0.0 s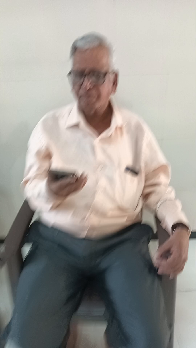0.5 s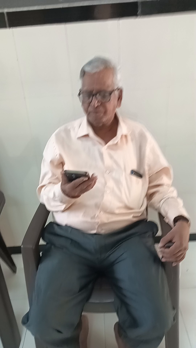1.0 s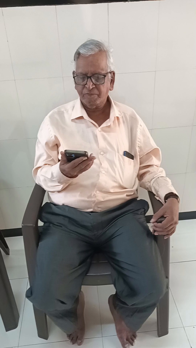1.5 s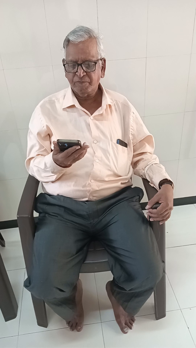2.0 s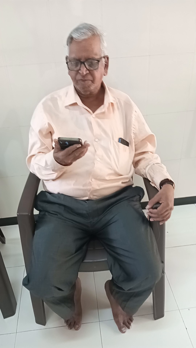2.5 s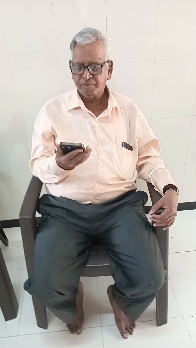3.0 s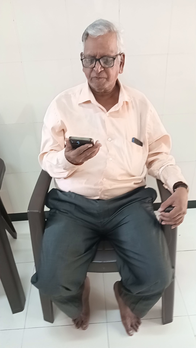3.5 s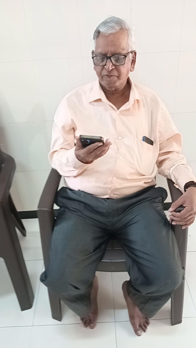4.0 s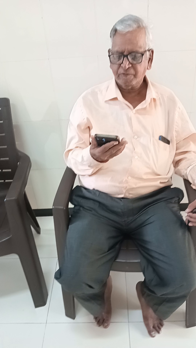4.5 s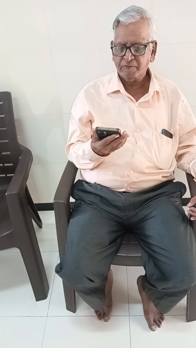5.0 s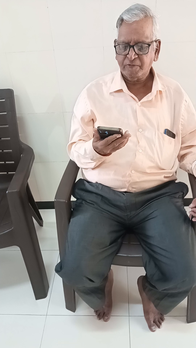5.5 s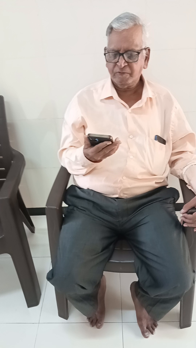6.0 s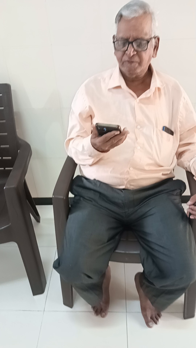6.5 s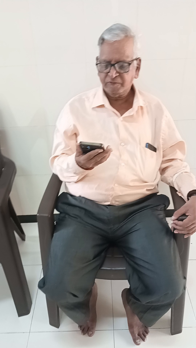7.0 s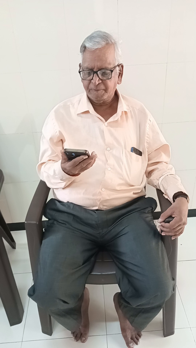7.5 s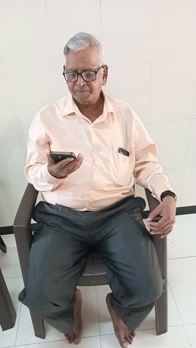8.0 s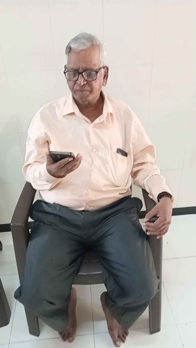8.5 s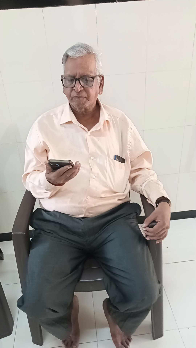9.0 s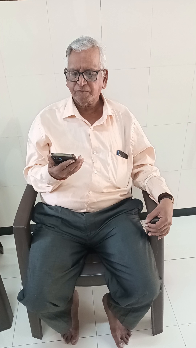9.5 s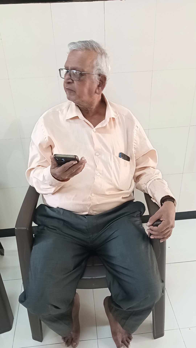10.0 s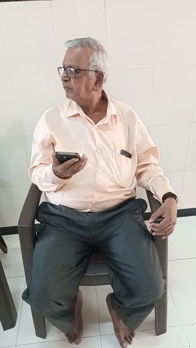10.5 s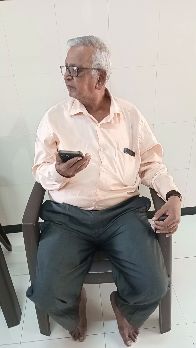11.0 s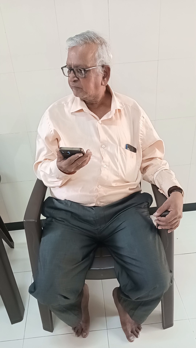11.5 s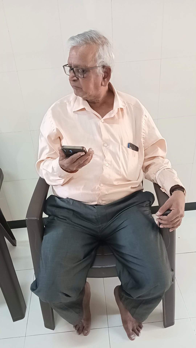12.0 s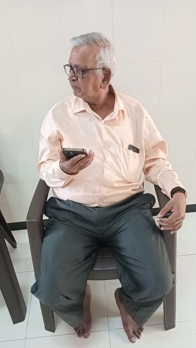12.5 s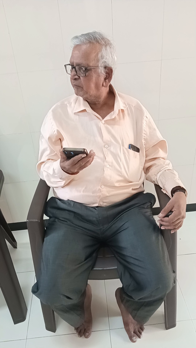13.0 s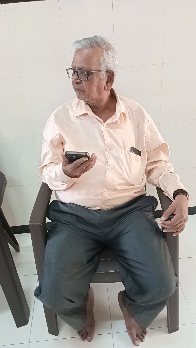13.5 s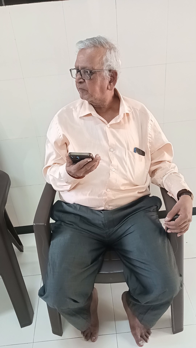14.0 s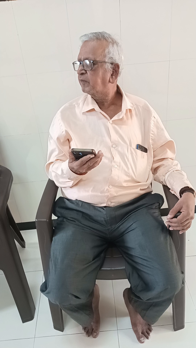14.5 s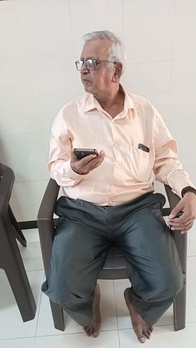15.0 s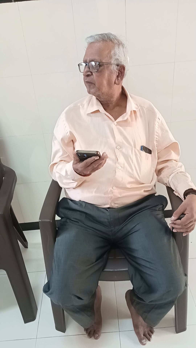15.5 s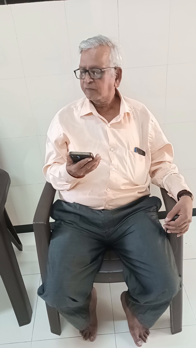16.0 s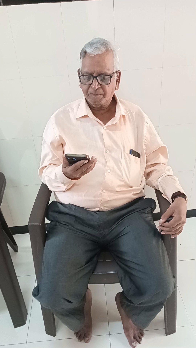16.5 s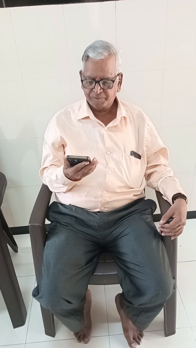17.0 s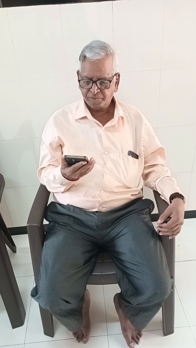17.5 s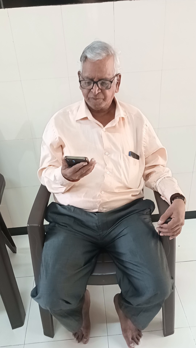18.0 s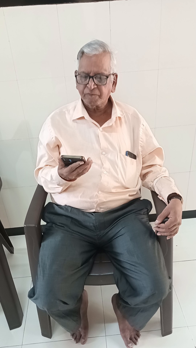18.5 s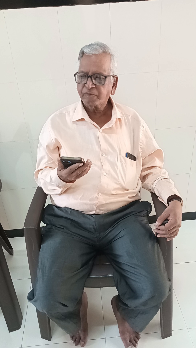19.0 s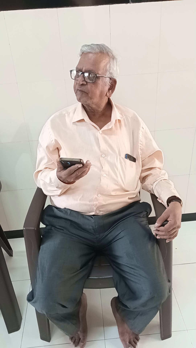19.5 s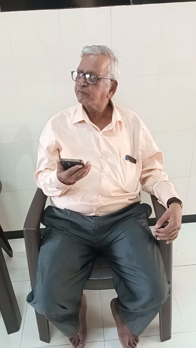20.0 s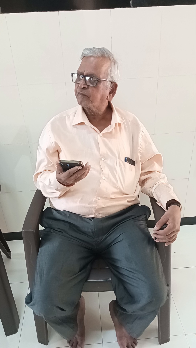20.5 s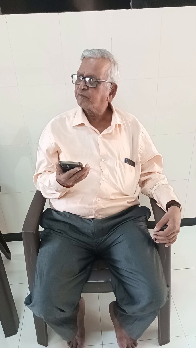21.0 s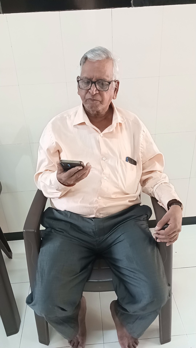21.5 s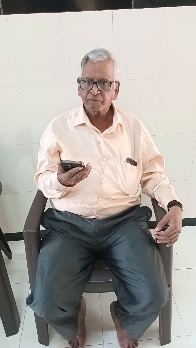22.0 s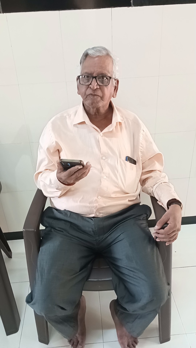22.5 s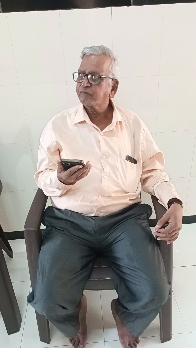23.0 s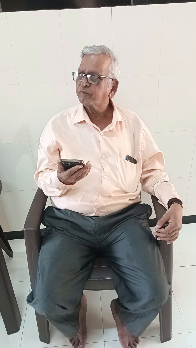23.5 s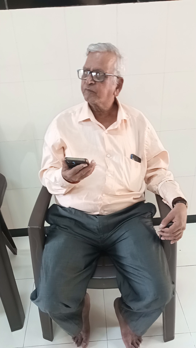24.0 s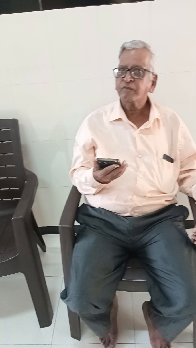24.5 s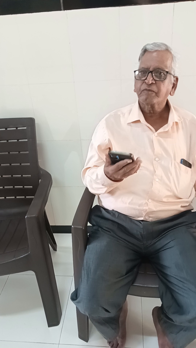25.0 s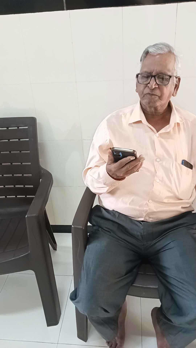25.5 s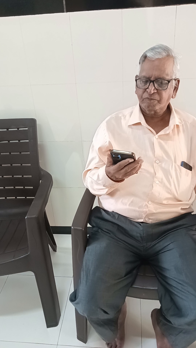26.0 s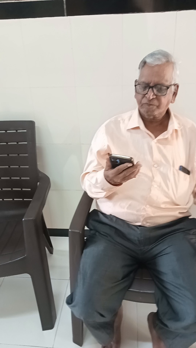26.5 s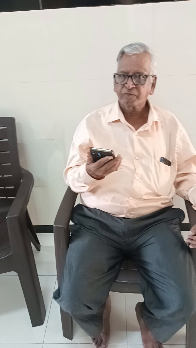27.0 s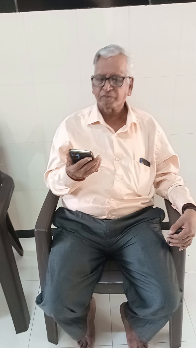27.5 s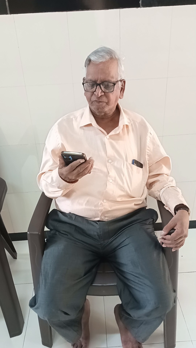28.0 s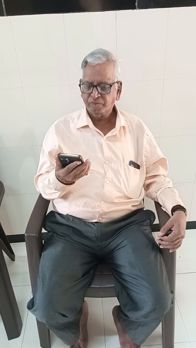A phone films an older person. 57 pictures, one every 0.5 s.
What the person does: Sitting.
